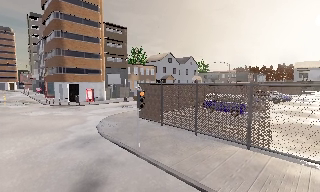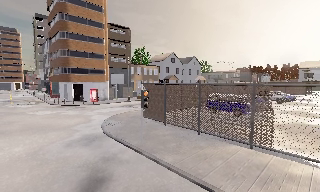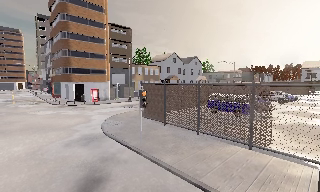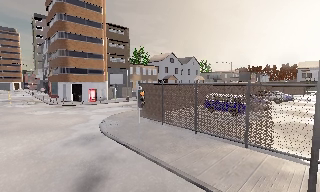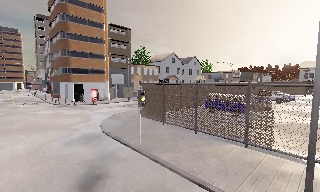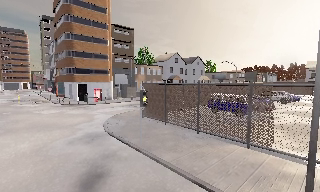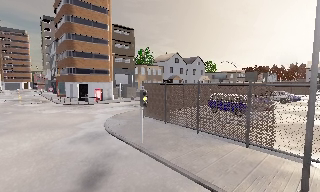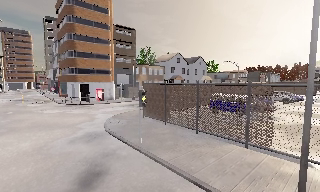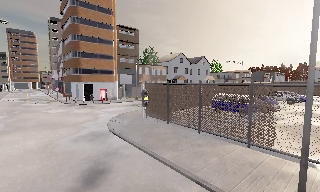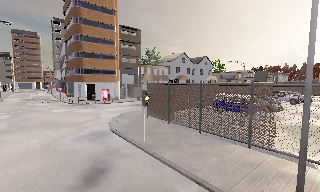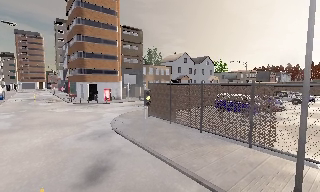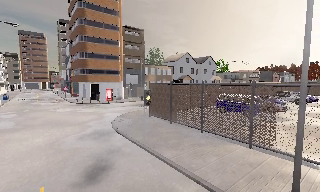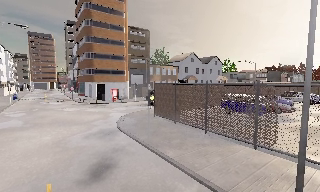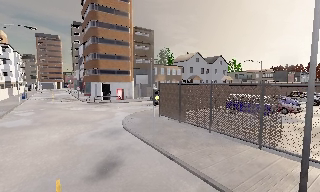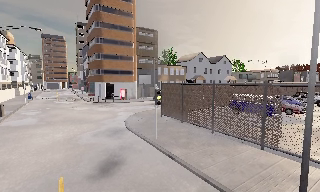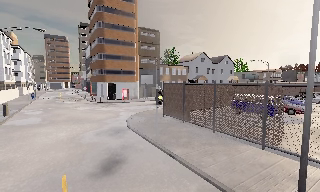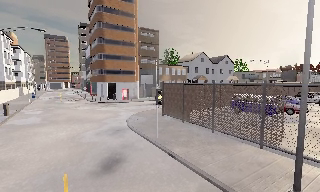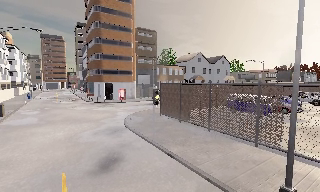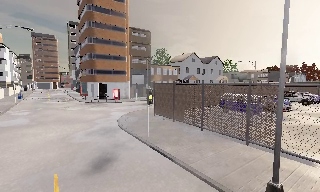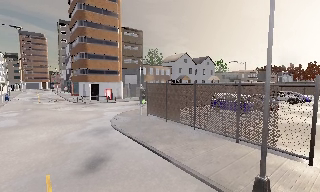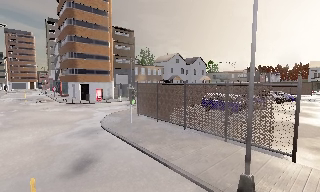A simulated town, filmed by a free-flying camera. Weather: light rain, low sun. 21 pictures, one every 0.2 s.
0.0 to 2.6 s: The camera pans to its left, which is counterclockwise from overhead, by about 10 degrees. It travels backward and to its right, about 1 m, so what stands in front gets smaller.
2.6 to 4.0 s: The camera travels backward, about 0.5 m, so what stands in front gets smaller.
The film runs backward here.
